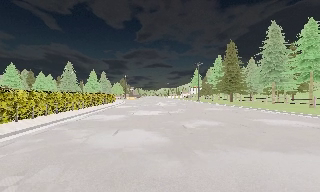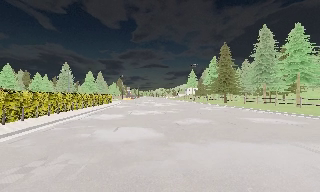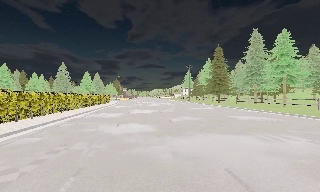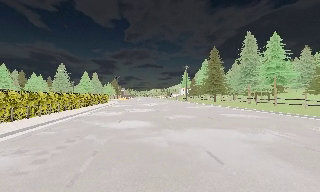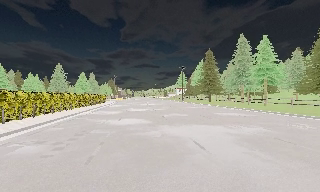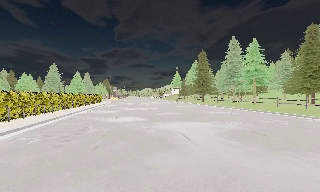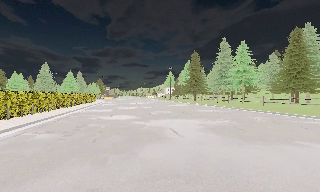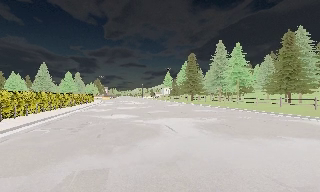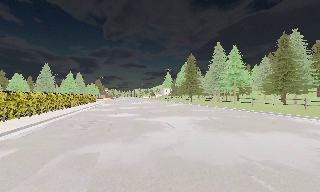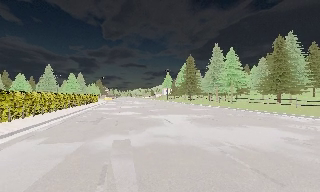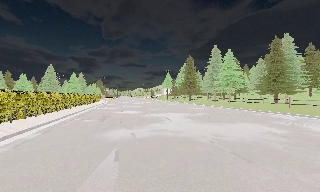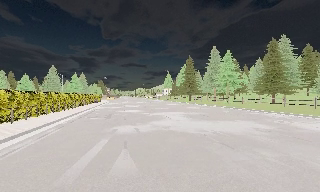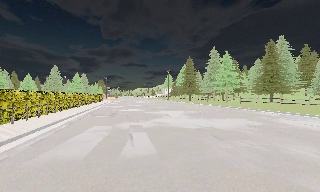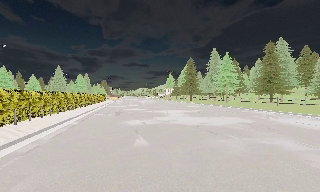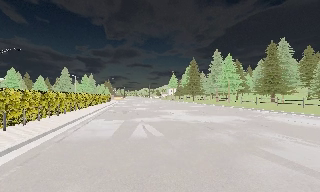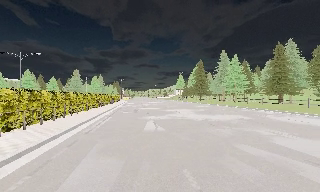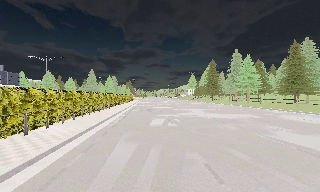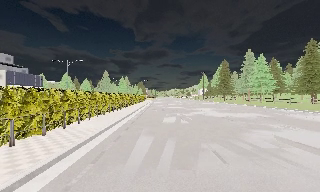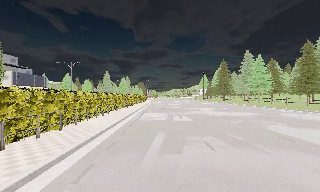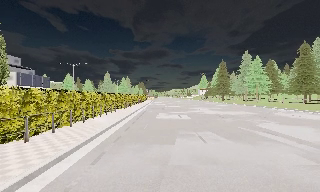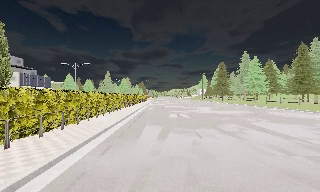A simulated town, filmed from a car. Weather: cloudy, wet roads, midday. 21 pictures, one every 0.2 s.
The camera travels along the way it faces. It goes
backward.
0.0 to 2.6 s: The camera travels backward, about 14 m, so what stands in front gets smaller.
2.6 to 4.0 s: The camera swings to its left by about 10 degrees, and the scene slides to the right. It travels backward, about 7 m, so what stands in front gets smaller. It loses speed.
The film runs backward here.
